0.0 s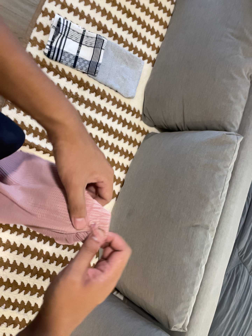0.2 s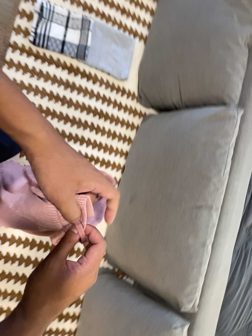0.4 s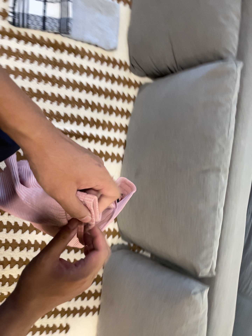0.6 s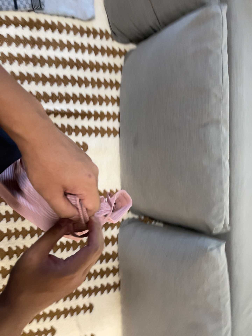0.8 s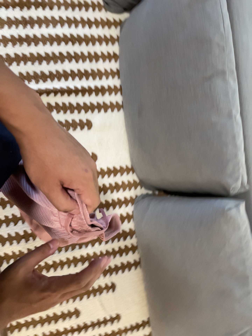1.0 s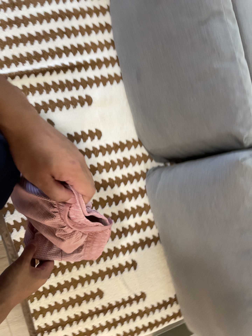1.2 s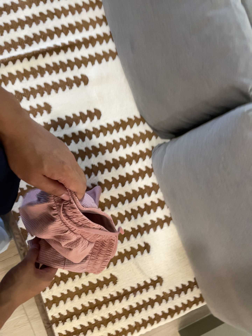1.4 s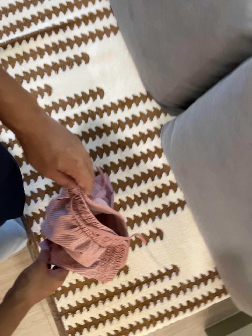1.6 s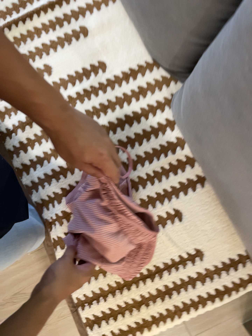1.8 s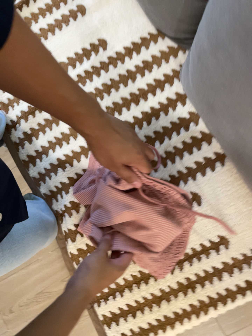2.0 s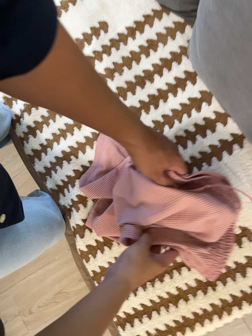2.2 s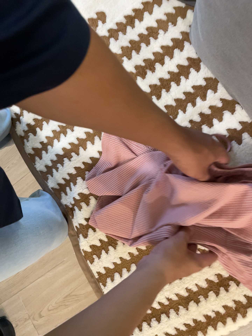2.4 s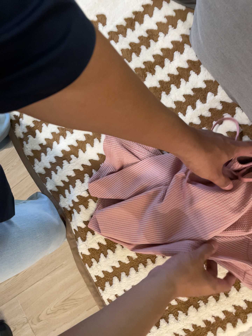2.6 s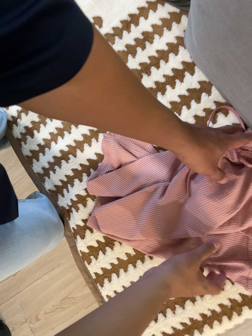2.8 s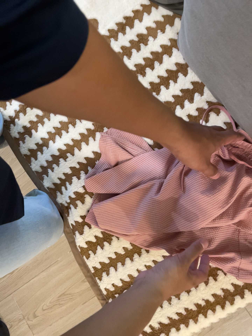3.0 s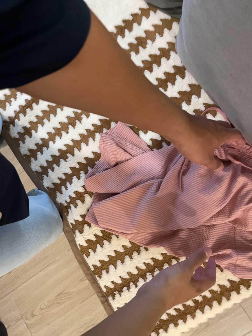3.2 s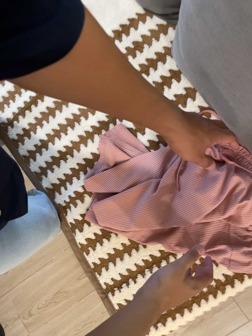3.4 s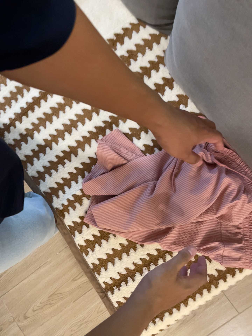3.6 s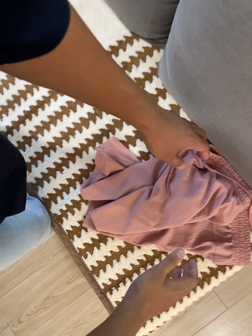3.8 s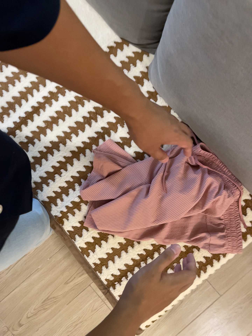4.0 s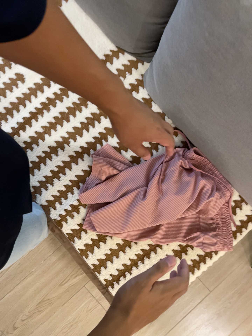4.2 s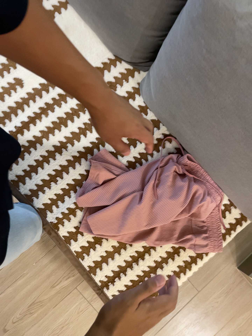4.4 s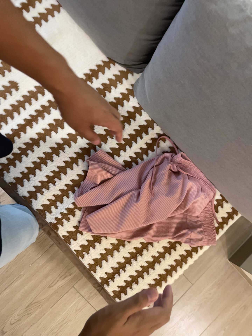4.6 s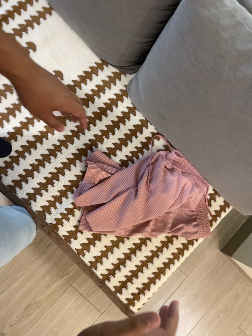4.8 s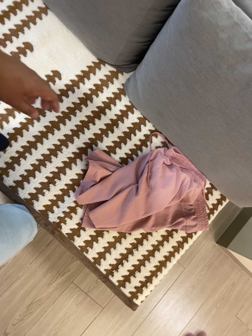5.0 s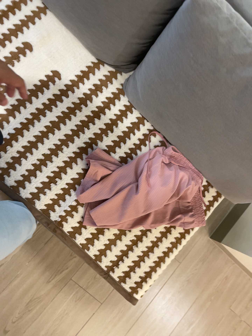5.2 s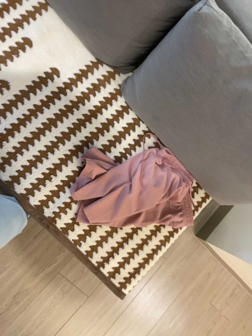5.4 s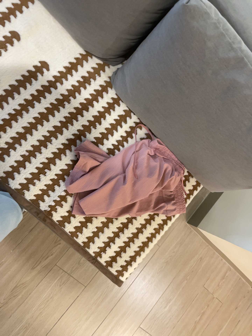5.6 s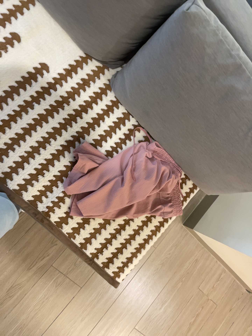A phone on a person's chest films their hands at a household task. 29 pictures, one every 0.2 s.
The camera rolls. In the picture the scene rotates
counterclockwise.
0.0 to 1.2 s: The camera pans to its left by about 20 degrees. It travels toward the bottom of its view, to its right and forward, about 40 cm, so close, fixed things drift upward. Its aim tips toward the bottom of its view by about 10 degrees, and the scene shifts upward. It rolls about its line of sight by about 40 degrees, and the scene rotates counterclockwise.
1.2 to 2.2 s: The camera pans to its left by about 25 degrees. It travels forward, to its right and toward the bottom of its view, about 40 cm, so what stands in front looms larger. It rolls about its line of sight by about 15 degrees, and the scene rotates counterclockwise.
2.2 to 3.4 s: The camera travels backward and to its left, about 10 cm, so what stands in front gets smaller.
3.4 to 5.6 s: The camera pans to its right by about 30 degrees. It travels to its left and backward, about 40 cm.
The film runs backward here.
